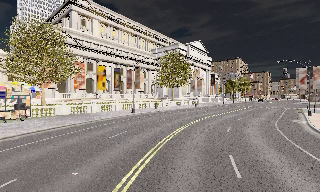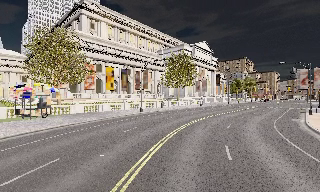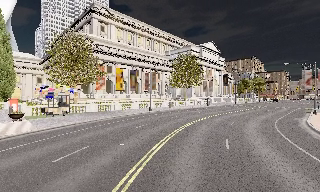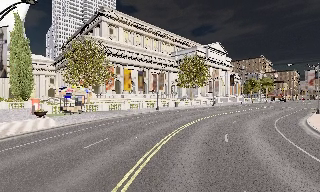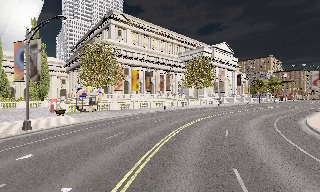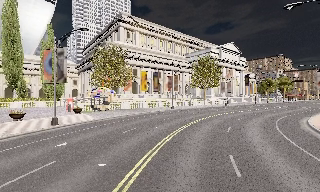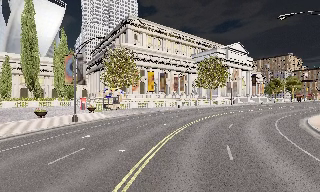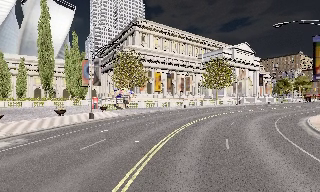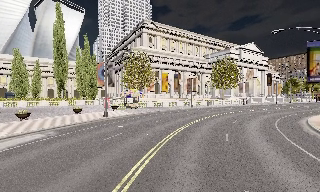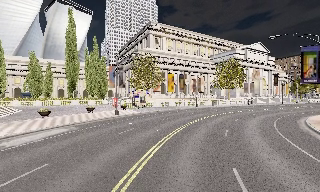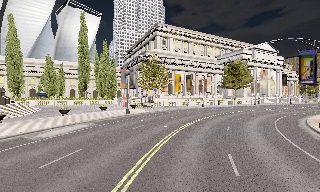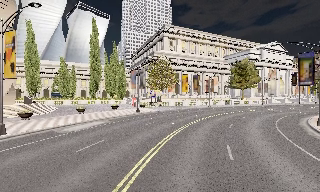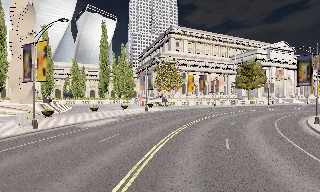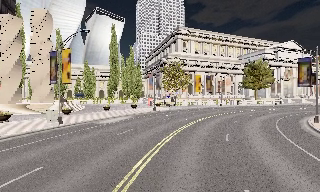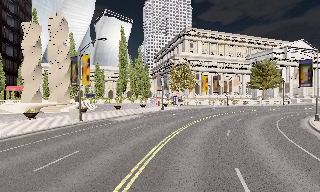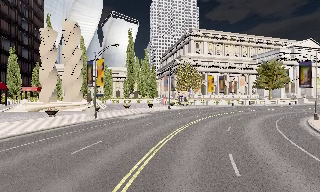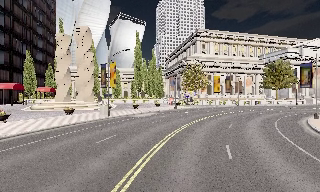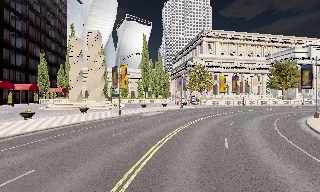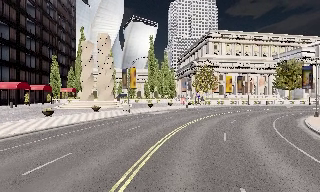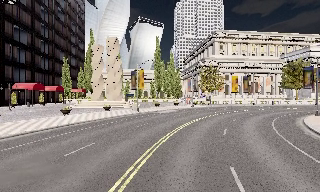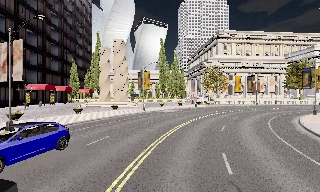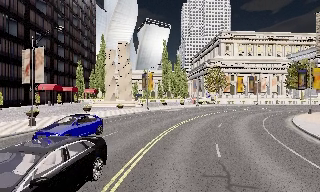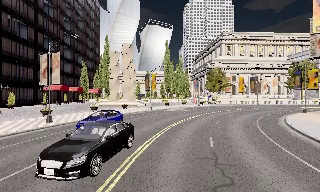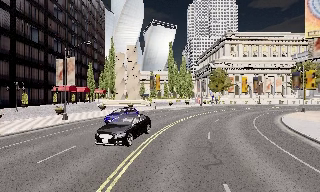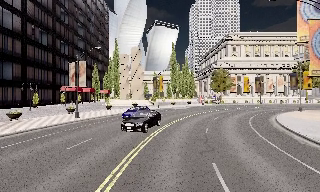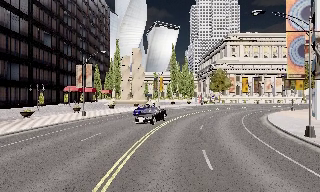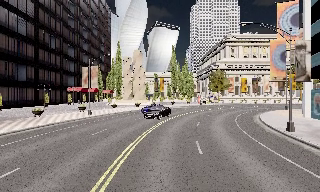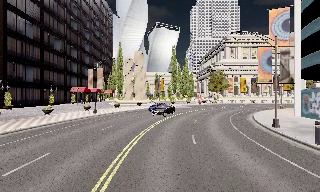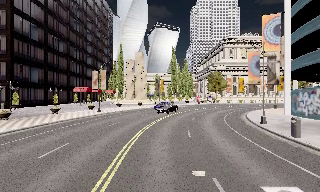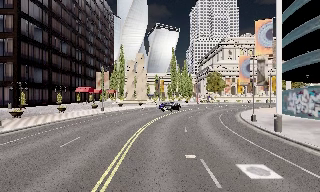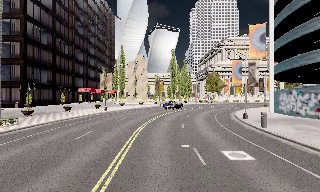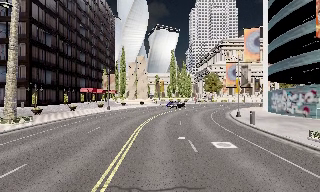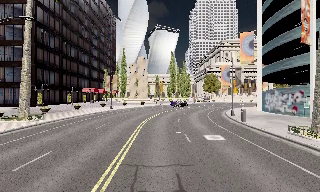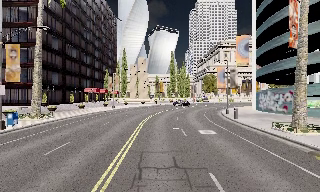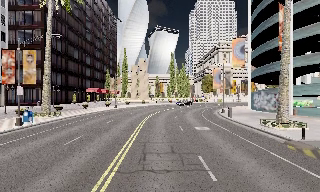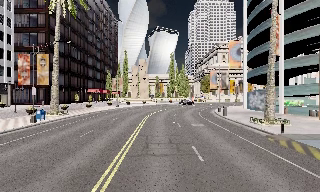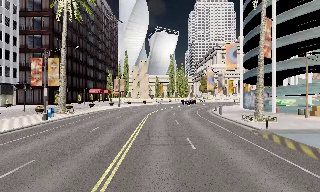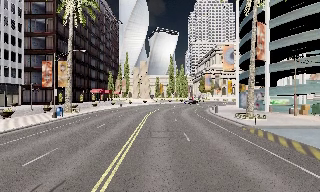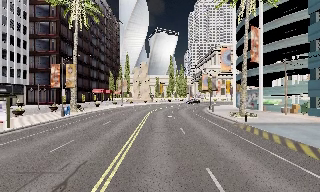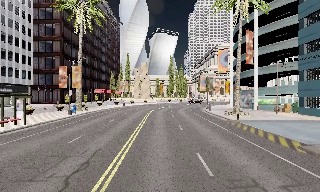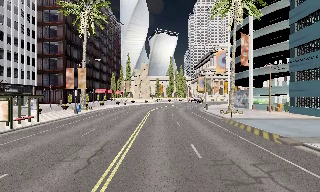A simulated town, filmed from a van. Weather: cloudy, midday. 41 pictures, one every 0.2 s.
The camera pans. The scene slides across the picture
to the right.
The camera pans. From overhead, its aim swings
counterclockwise.
0.0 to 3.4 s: The camera pans to its left, which is counterclockwise from overhead, by about 40 degrees. It travels backward, about 25 m.
3.4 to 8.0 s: The scene slides to the right, as the camera pans about 10 degrees to its left. It travels backward, about 35 m, so what stands in front gets smaller.
The film runs backward here.
